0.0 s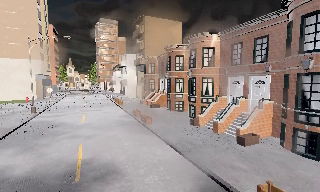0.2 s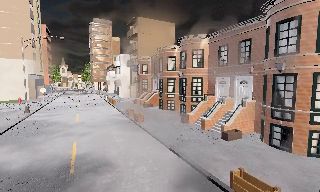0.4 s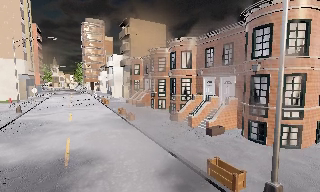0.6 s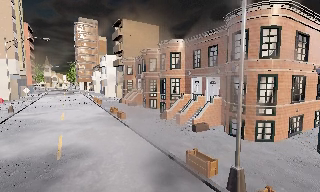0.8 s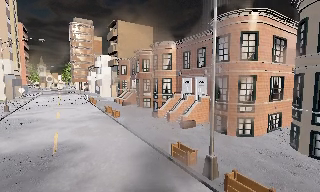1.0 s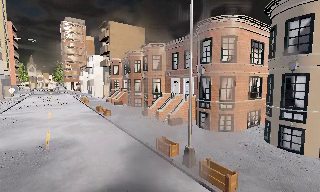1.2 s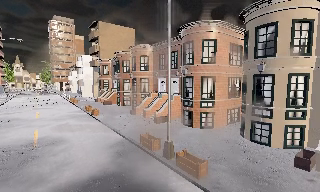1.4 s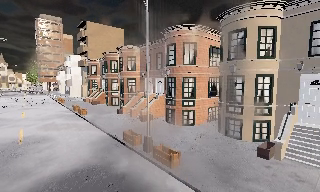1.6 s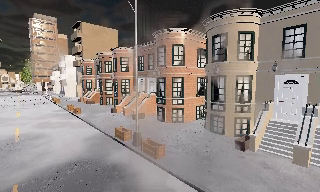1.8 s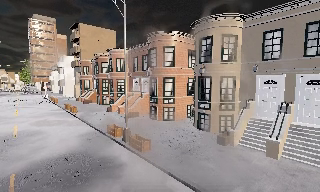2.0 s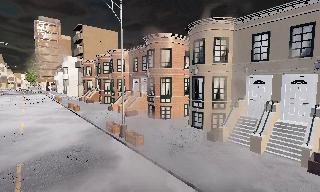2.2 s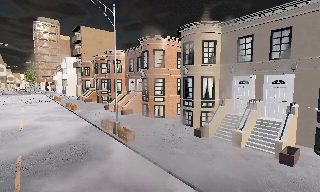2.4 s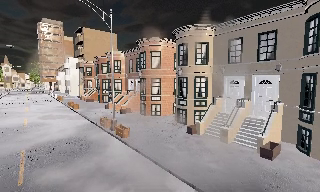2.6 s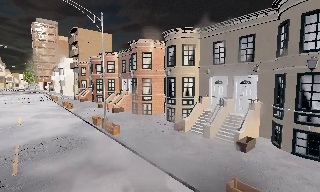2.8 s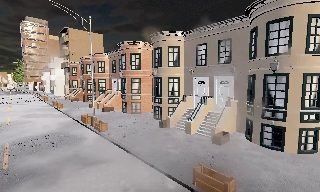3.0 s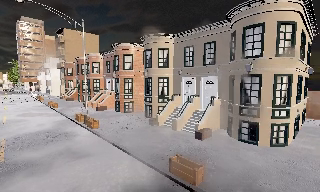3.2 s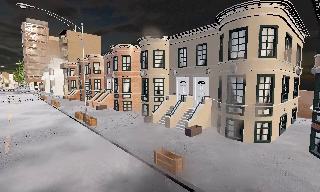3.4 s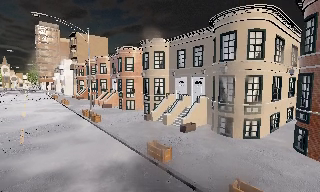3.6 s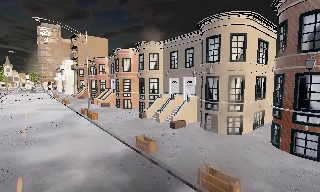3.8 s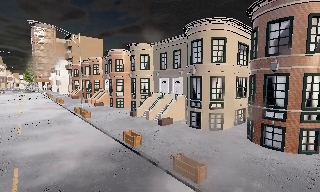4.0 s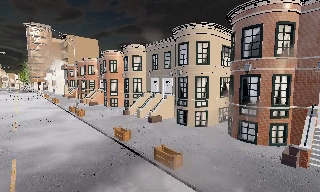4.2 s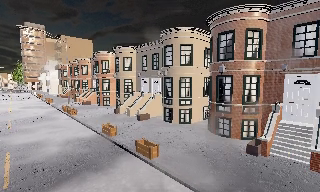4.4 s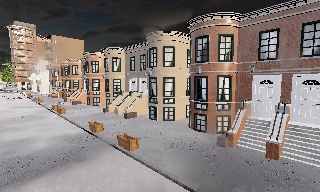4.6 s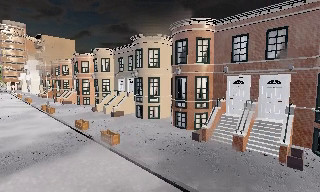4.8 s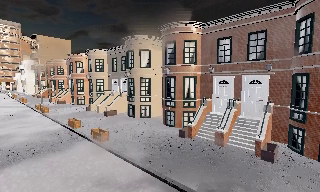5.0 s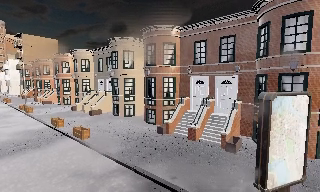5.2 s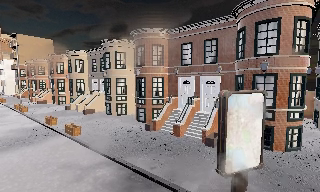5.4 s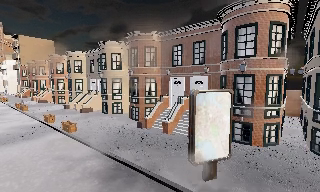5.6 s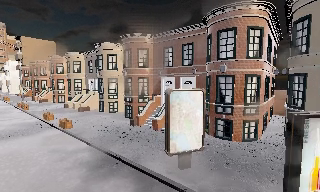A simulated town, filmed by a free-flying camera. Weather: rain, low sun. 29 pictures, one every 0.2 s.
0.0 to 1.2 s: The camera swings to its right by about 15 degrees, and the scene slides to the left. It travels backward and to its right, about 4.5 m, so what stands in front gets smaller.
1.2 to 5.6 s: The scene slides to the left, as the camera pans about 15 degrees to its right. It travels backward and to its right, about 20 m, so what stands in front gets smaller.
The film runs forward here.
